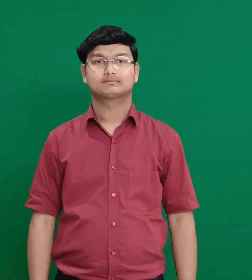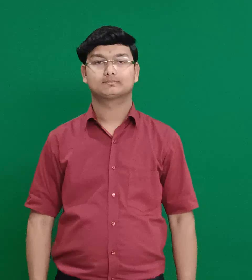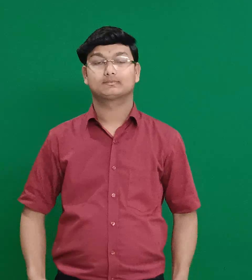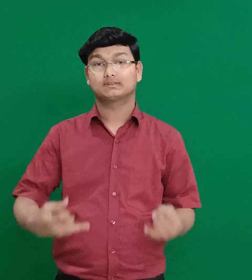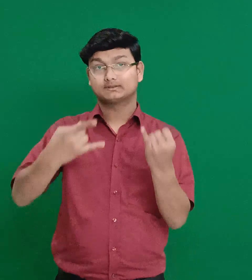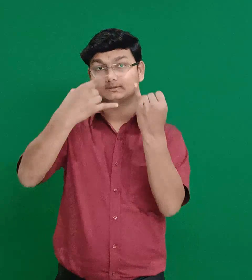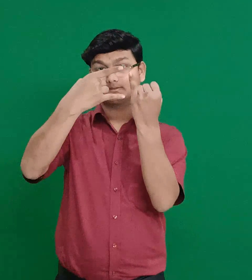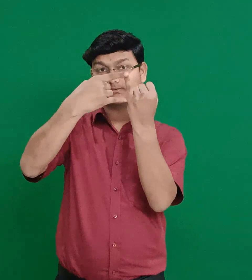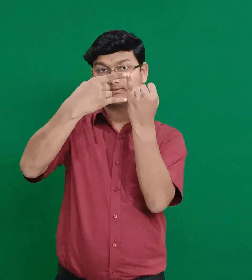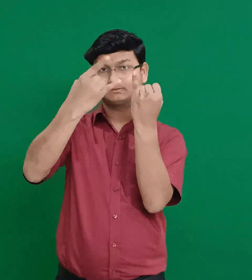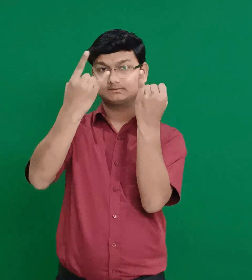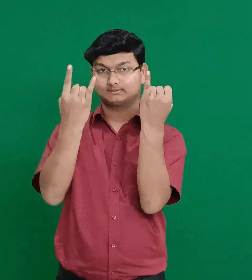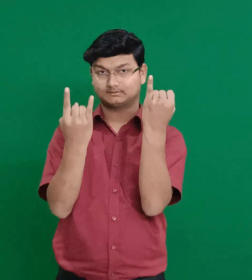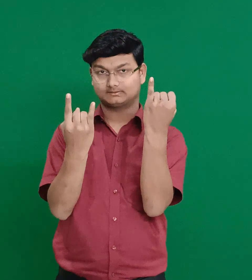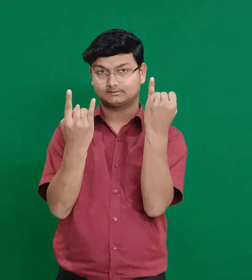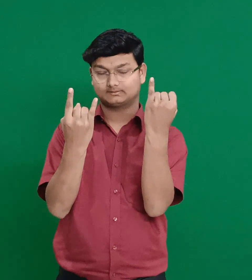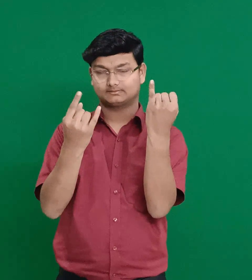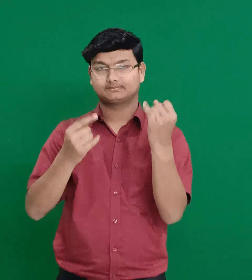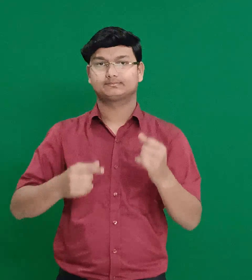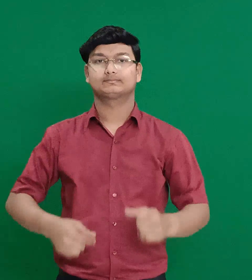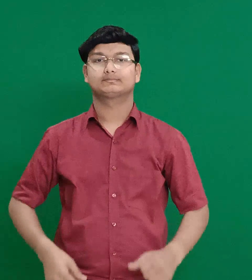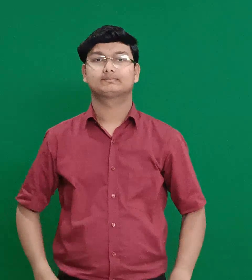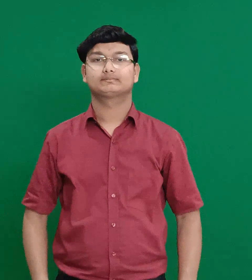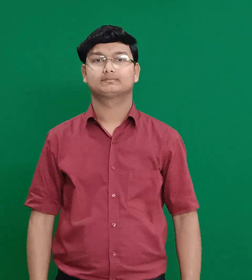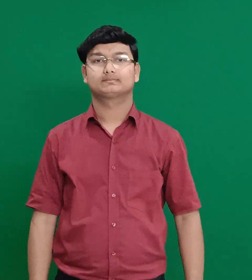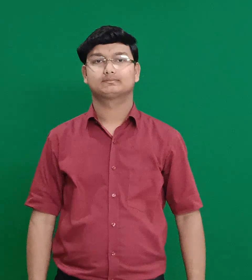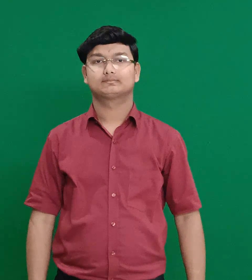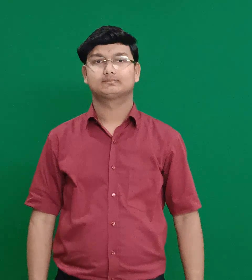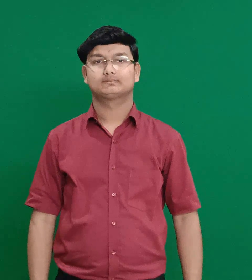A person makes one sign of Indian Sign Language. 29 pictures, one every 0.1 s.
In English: jahaz
